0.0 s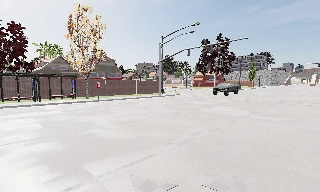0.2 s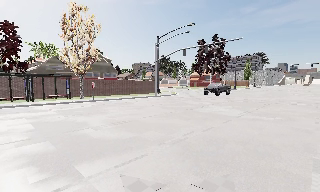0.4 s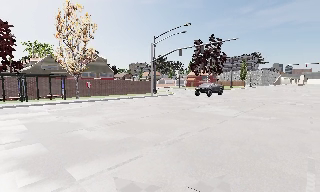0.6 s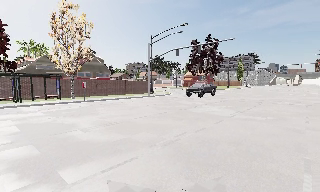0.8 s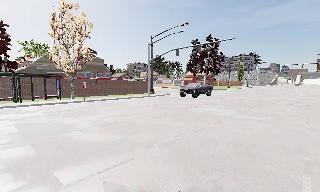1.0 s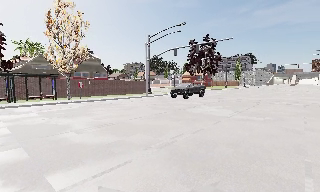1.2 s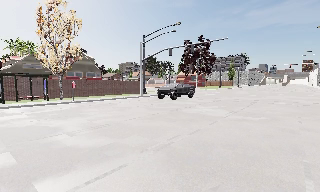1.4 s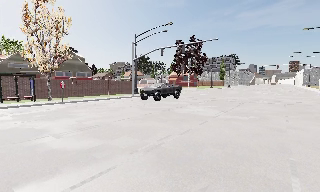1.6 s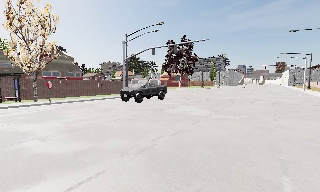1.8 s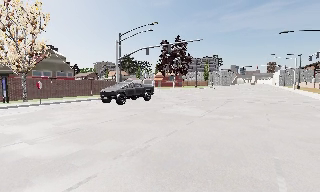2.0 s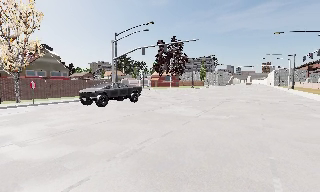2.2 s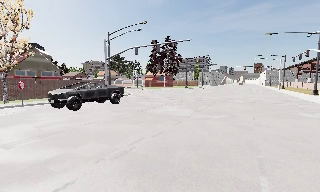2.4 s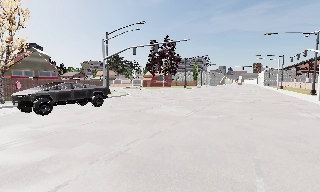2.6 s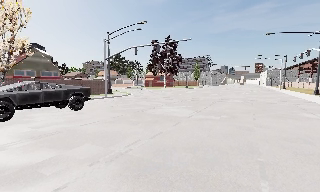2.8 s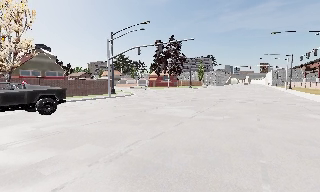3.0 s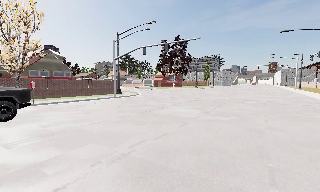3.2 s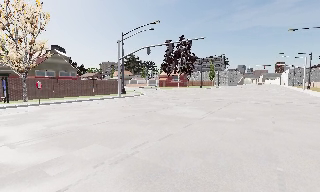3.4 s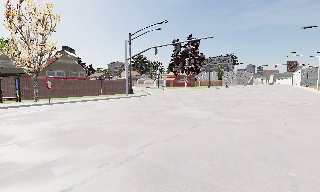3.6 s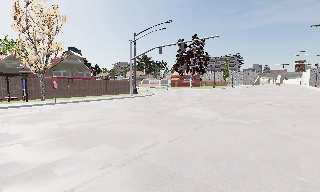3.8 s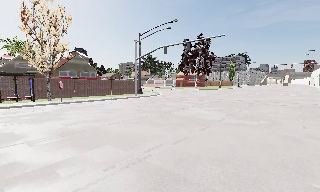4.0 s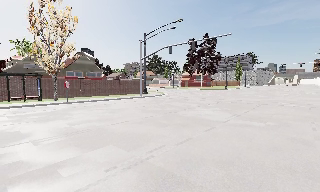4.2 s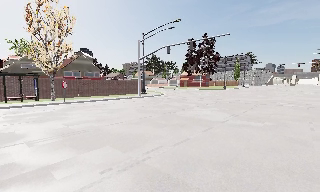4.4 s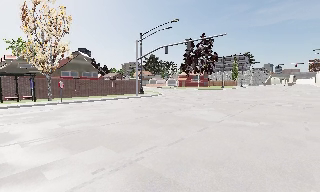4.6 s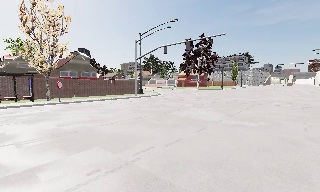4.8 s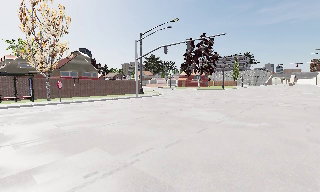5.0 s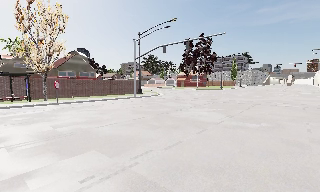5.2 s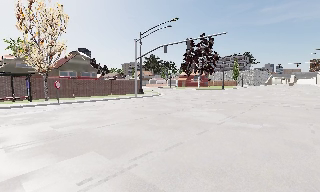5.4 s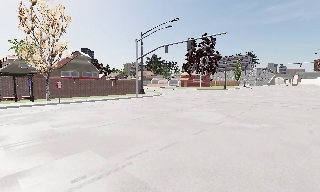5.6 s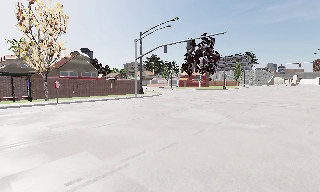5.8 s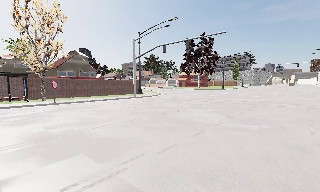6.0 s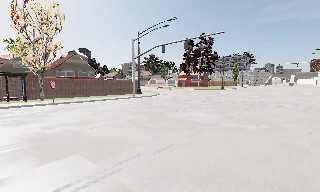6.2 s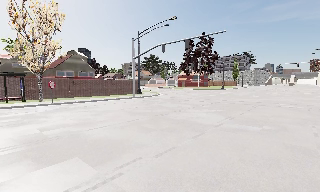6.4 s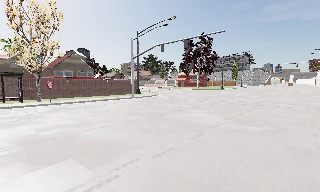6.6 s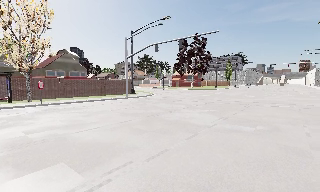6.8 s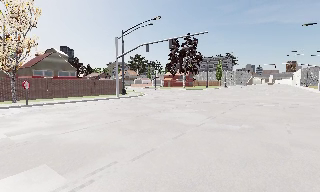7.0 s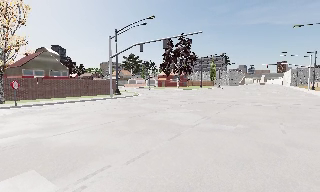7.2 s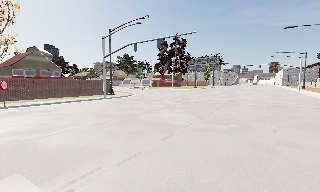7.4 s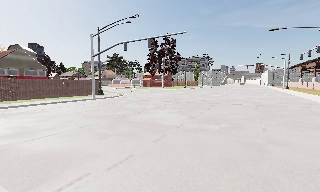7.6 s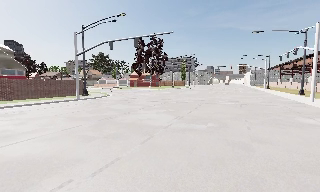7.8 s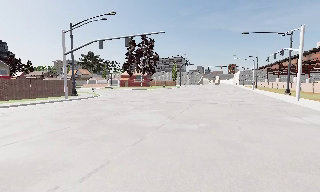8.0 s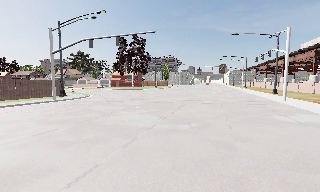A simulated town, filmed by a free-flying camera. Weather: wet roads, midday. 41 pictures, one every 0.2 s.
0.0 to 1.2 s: The camera travels forward, about 0.5 m, so what stands in front looms larger.
1.2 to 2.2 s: The scene slides to the left, as the camera pans about 10 degrees to its right.
2.2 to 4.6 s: The camera pans to its left, which is counterclockwise from overhead, by about 10 degrees. It travels forward and to its right, about 1 m, so what stands in front looms larger.
4.6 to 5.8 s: The camera travels forward, about 0.5 m, so what stands in front looms larger.
5.8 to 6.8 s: The camera shifts only a little, or ends up much as it began.
6.8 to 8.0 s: The camera pans to its right, which is clockwise from overhead, by about 20 degrees. It travels forward, about 0.5 m, so what stands in front looms larger.
The film runs forward here.
